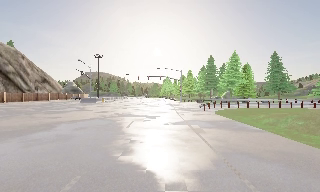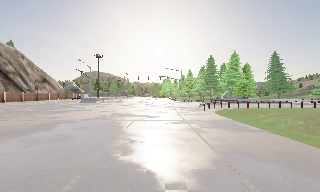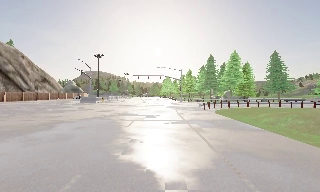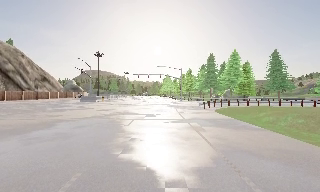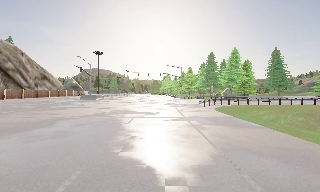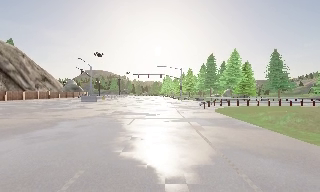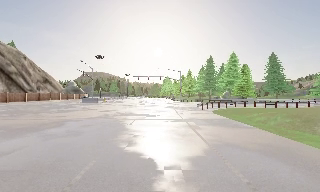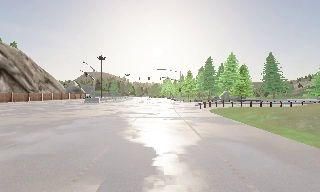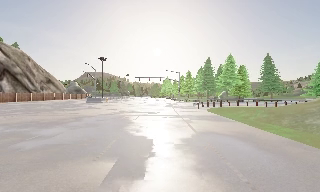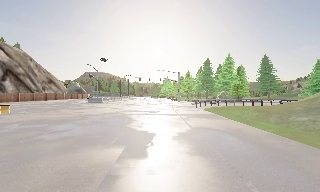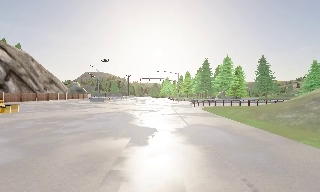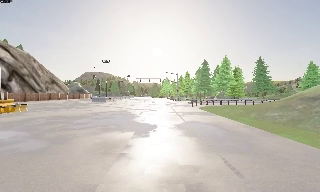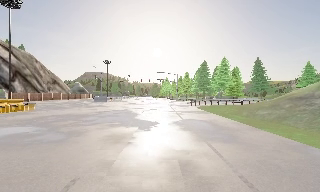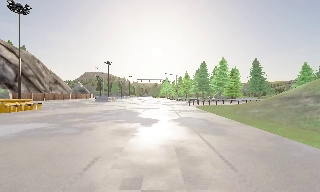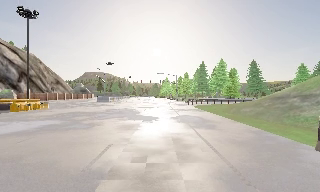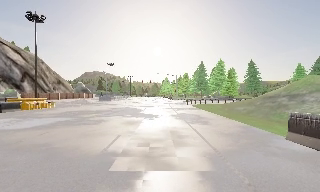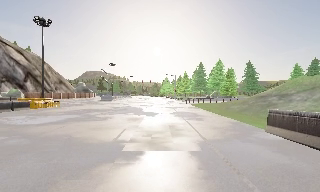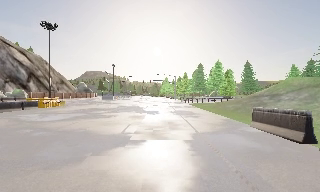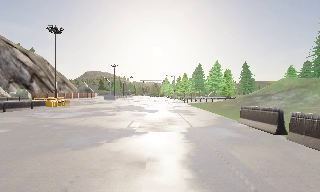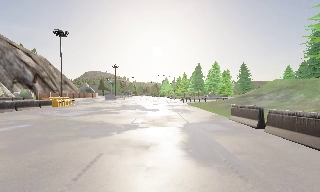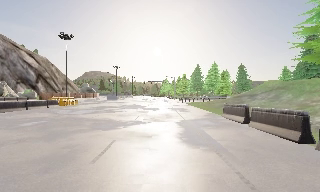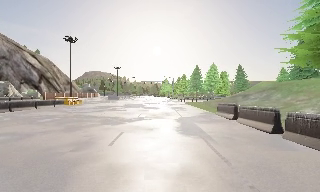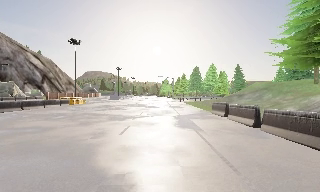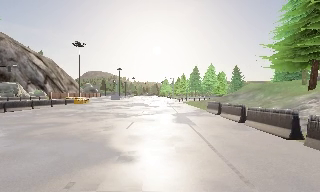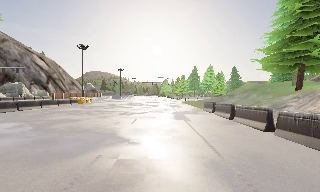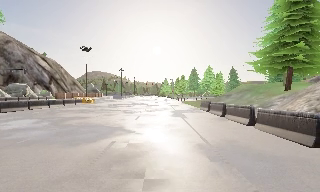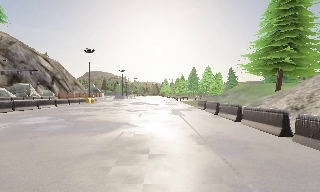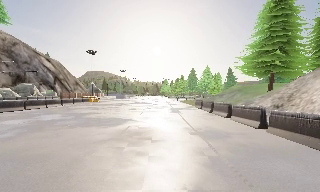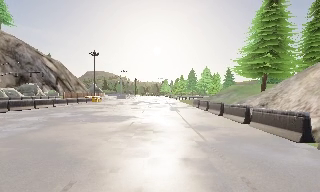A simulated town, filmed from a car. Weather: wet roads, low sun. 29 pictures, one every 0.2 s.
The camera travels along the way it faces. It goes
backward.
0.0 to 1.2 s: The camera travels backward, about 1 m, so what stands in front gets smaller. It gains speed.
1.2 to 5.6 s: The camera travels backward, about 30 m, so what stands in front gets smaller.
The film runs backward here.
